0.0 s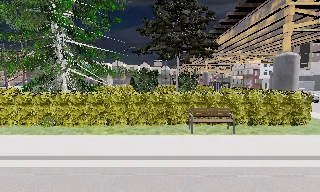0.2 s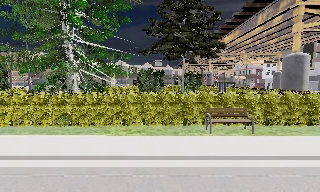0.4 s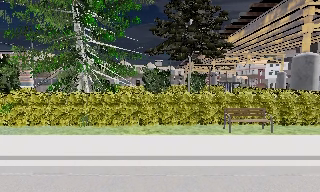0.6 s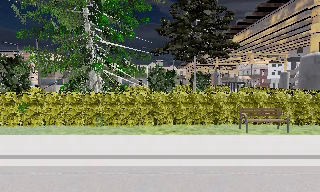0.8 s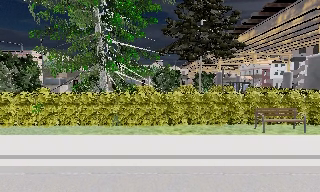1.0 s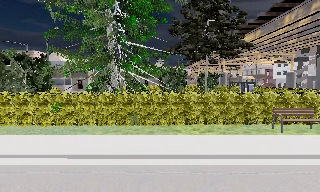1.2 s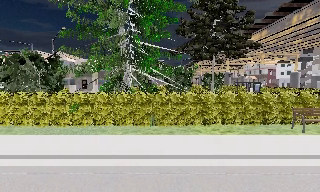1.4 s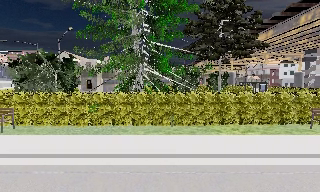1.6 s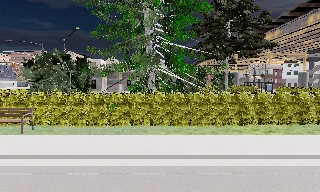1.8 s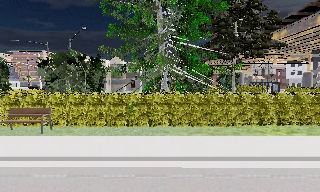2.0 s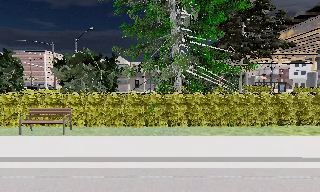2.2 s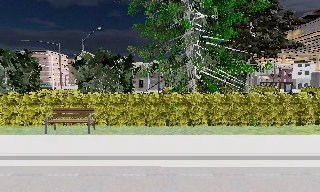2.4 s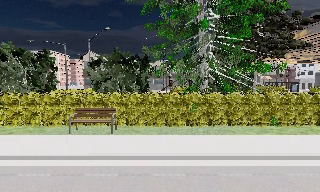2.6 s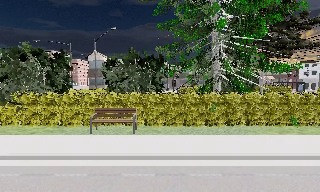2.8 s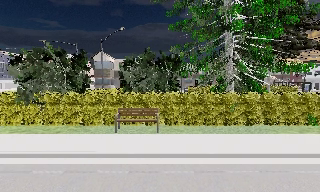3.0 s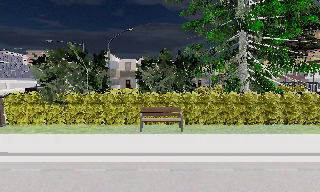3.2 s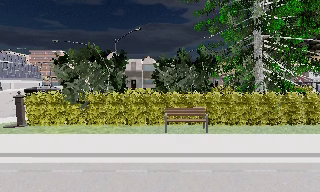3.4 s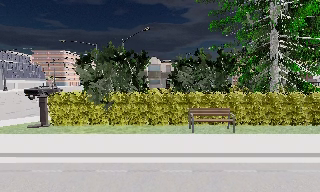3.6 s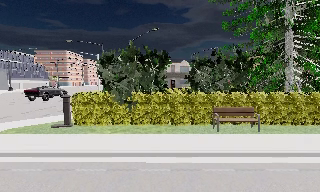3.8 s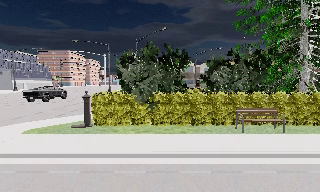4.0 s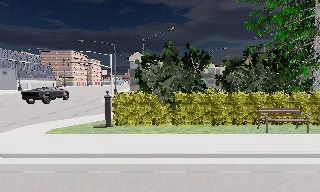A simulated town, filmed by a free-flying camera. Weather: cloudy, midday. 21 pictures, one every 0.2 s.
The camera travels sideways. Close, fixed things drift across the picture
to the right.
0.0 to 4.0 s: The camera travels to its left, about 25 m, so close, fixed things drift to the right.
The film runs backward here.
